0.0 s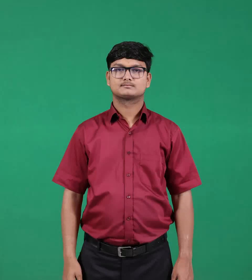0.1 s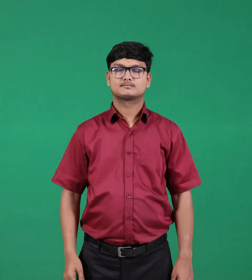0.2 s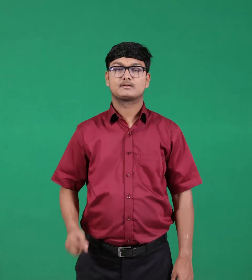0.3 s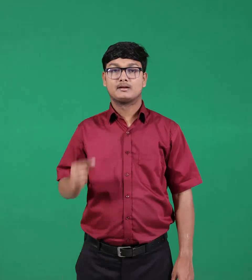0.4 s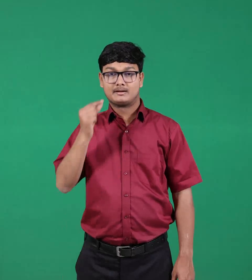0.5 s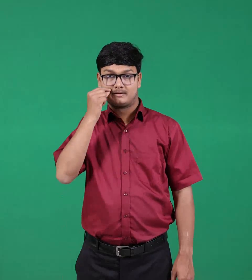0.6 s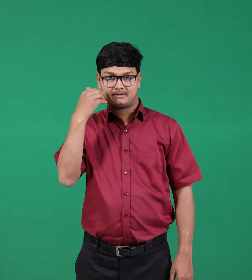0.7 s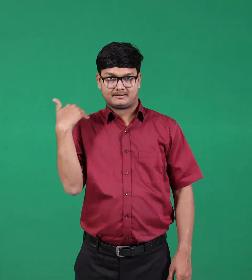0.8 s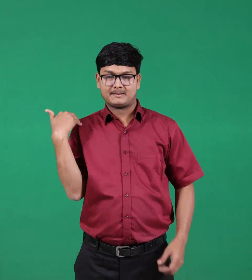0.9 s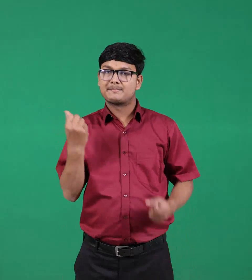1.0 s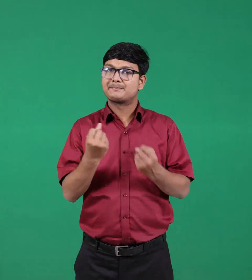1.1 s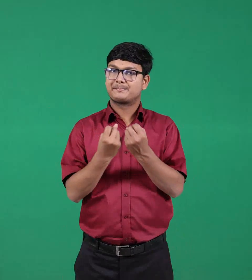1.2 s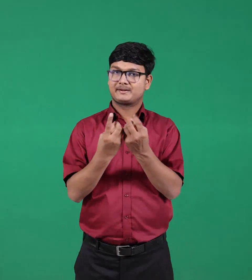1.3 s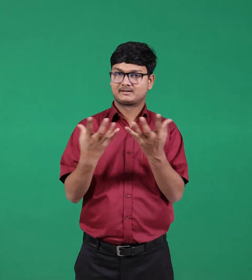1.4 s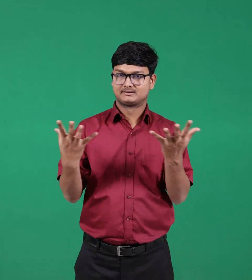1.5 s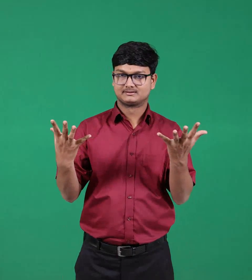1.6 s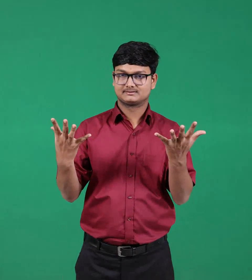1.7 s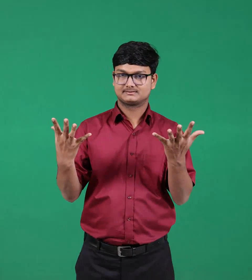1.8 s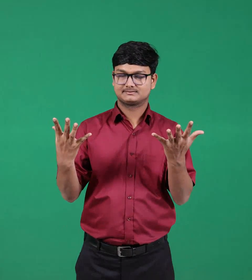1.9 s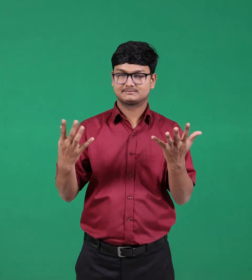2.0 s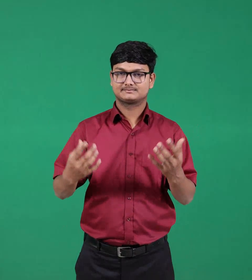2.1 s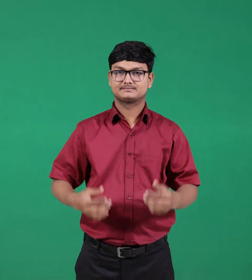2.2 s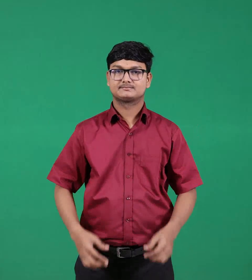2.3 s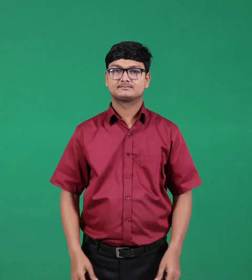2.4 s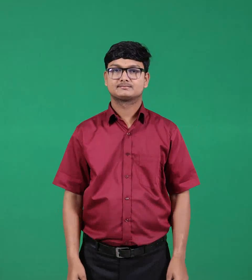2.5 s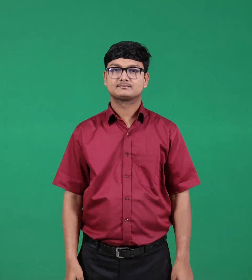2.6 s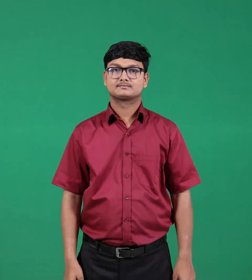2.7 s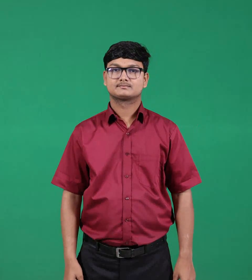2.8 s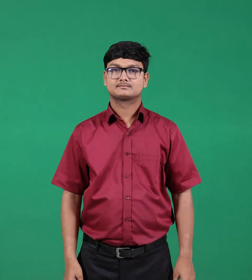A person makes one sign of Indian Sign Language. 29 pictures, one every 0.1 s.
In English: brothers
